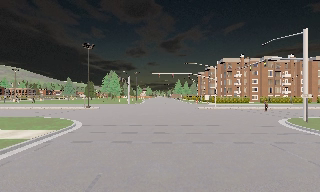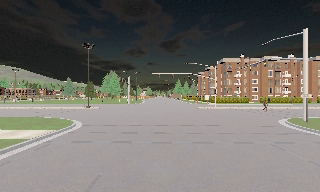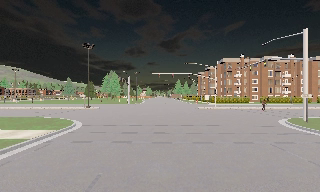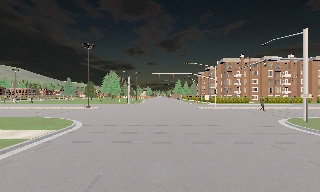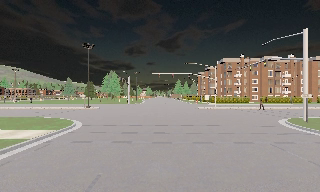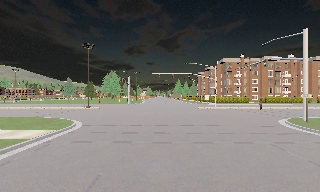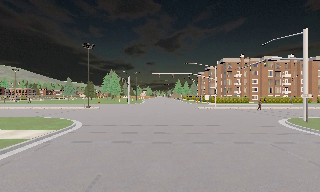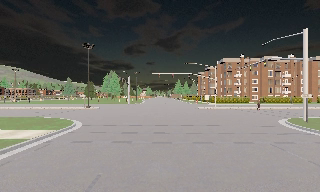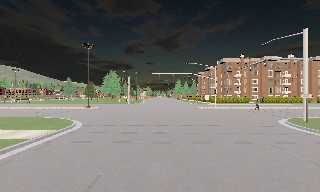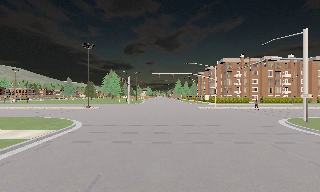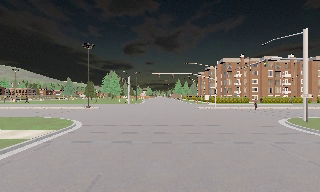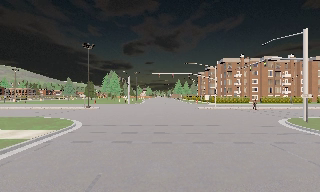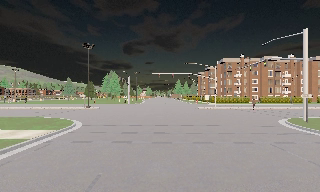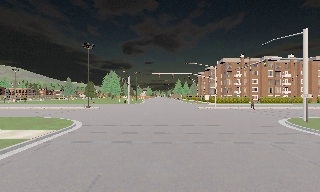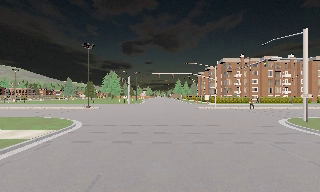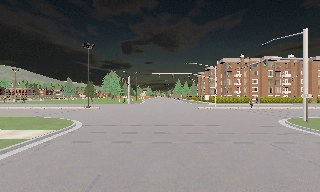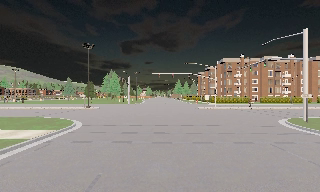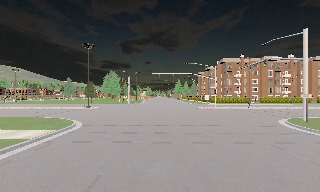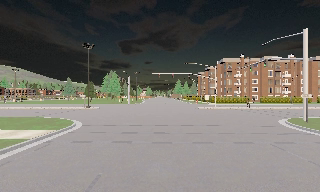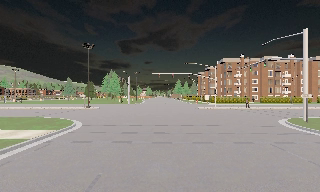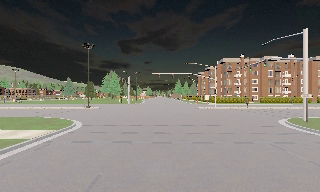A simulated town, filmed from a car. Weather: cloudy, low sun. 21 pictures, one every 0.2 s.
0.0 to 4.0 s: The camera keeps its place and its aim.
The film runs backward here.
